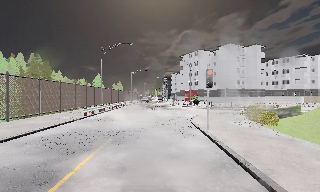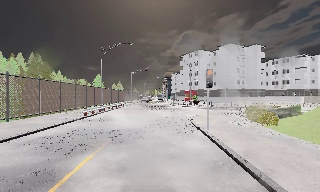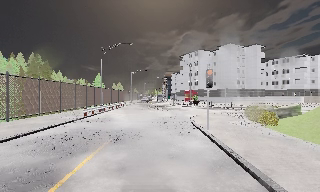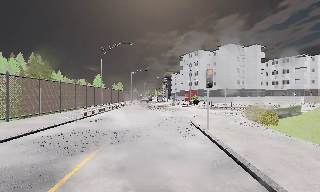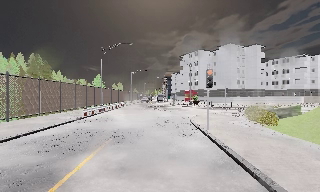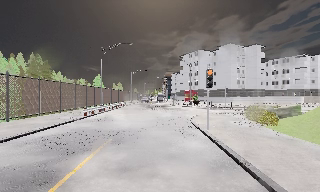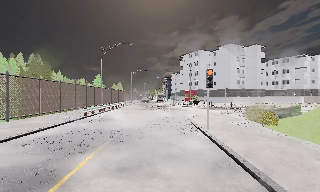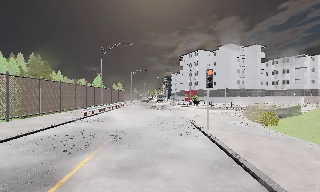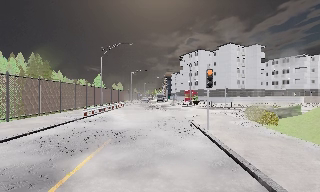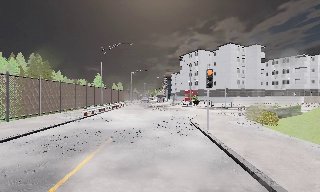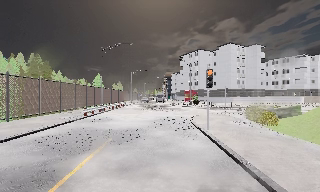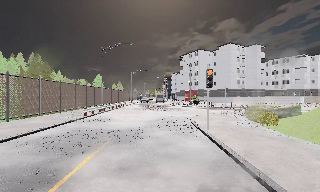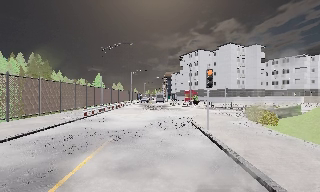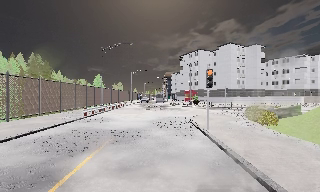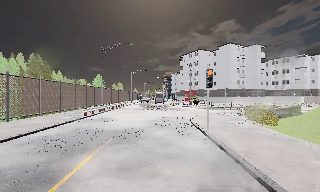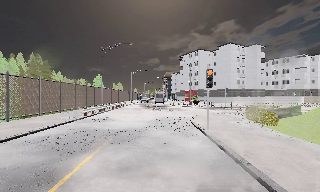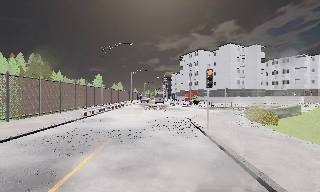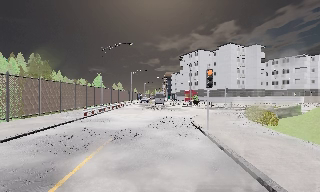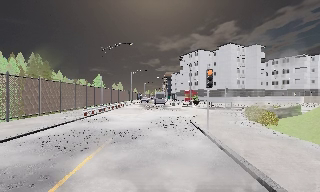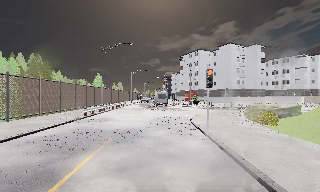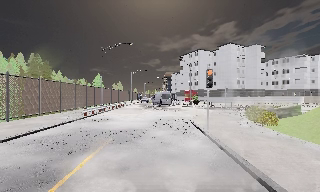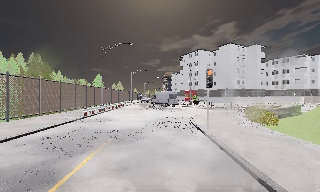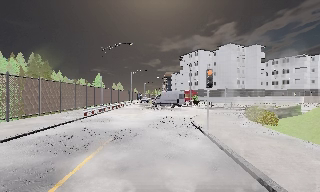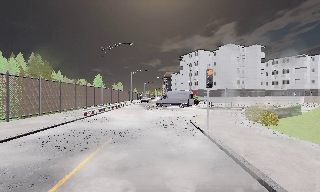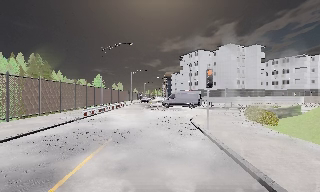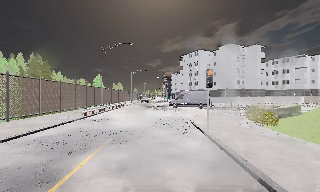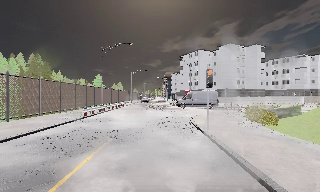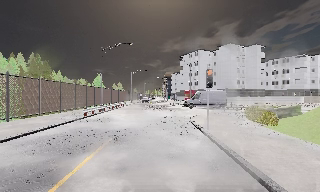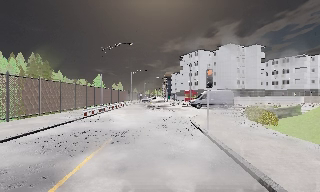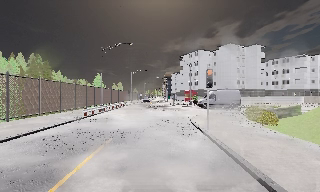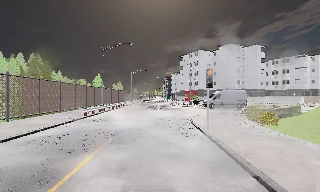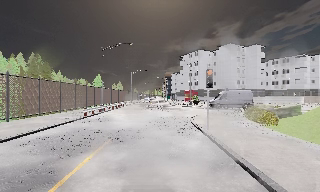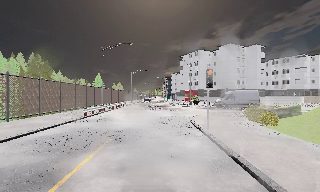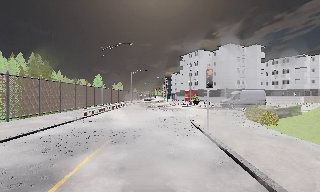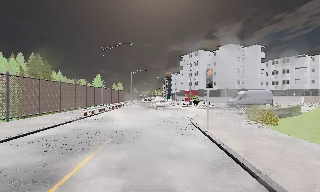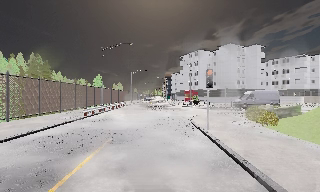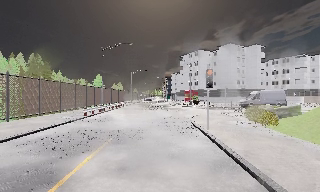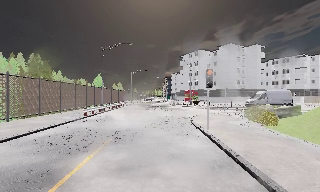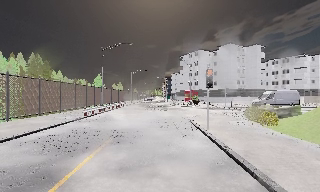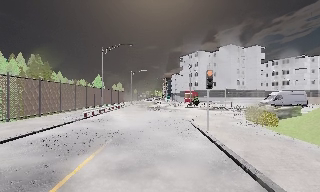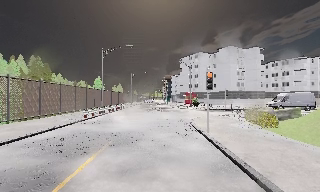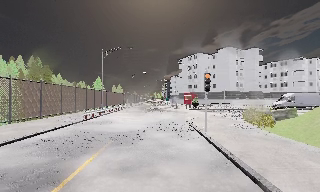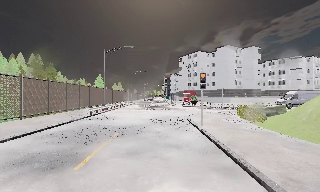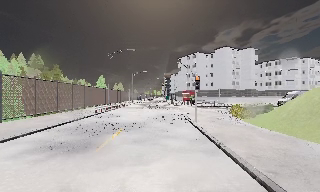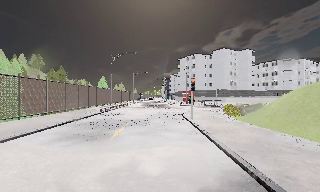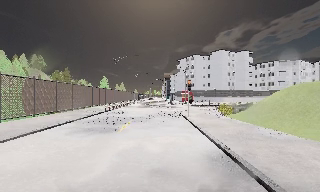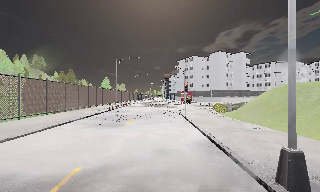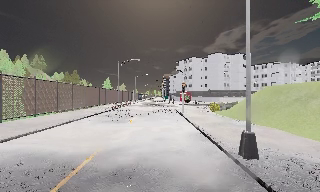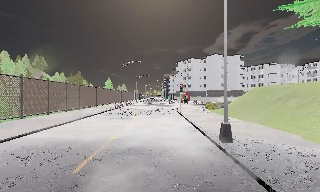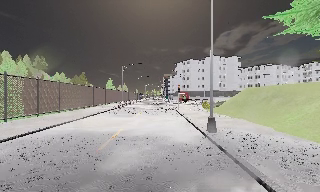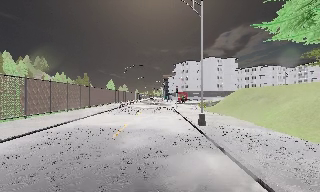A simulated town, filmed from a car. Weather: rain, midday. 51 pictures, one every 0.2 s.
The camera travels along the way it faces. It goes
backward.
0.0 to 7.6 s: The camera keeps its place and its aim.
7.6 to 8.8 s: The camera travels backward, about 3.5 m, so what stands in front gets smaller. It gains speed.
8.8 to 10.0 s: The camera travels backward, about 9 m, so what stands in front gets smaller.
The film runs backward here.
